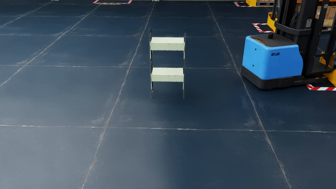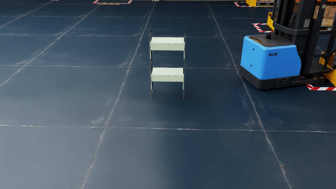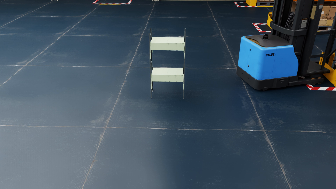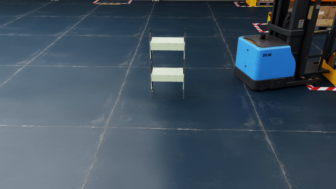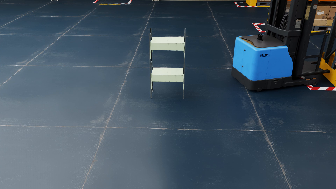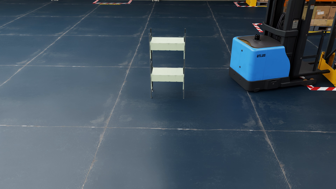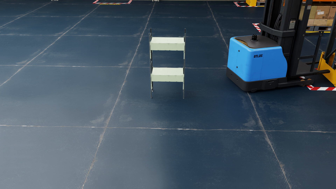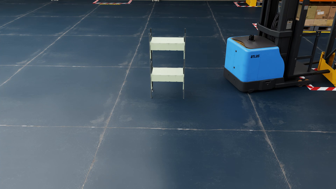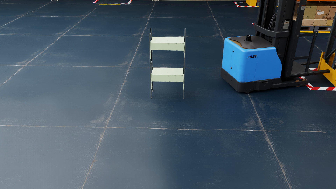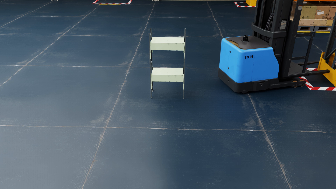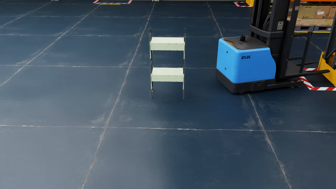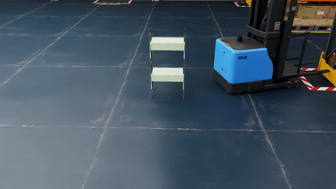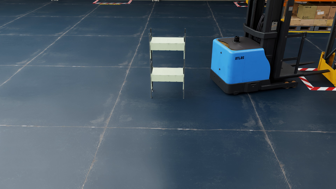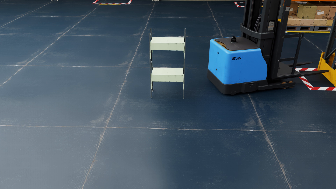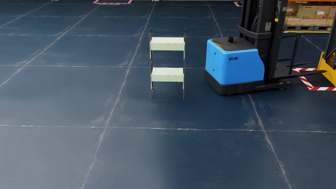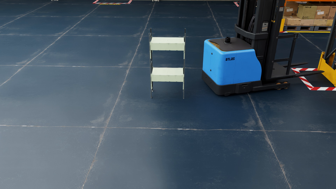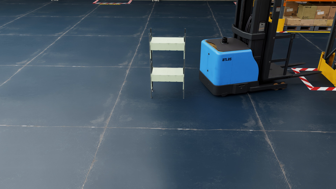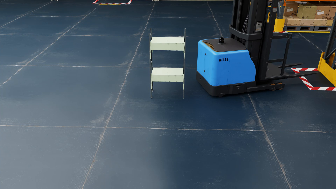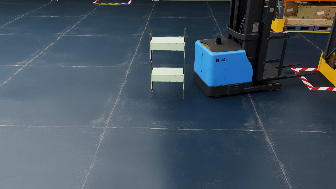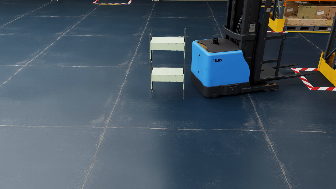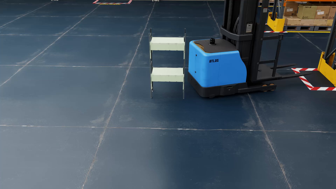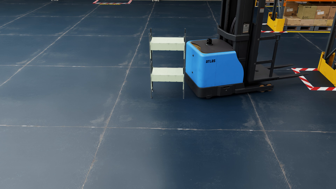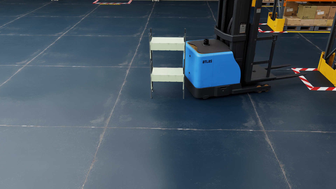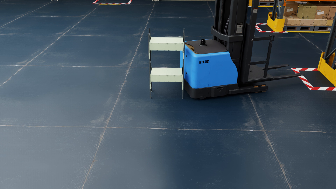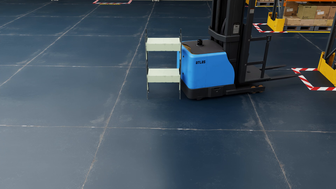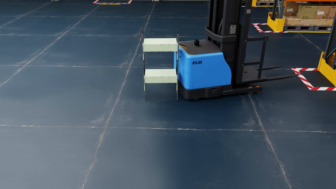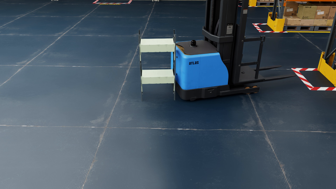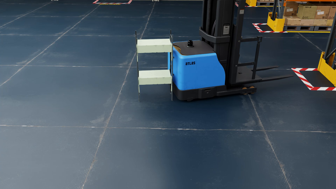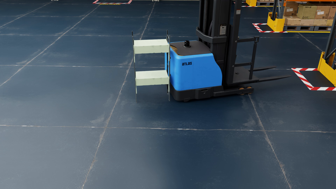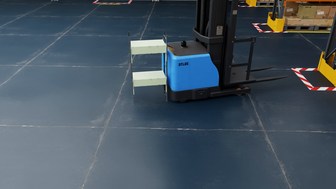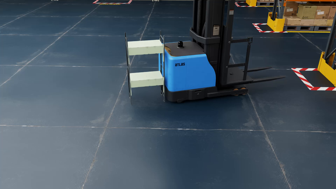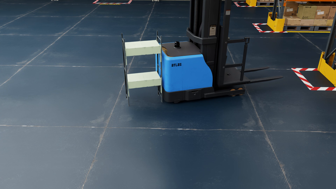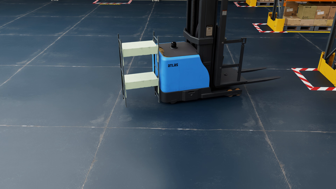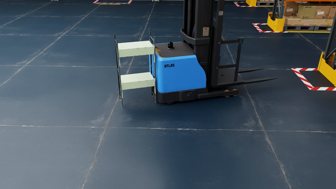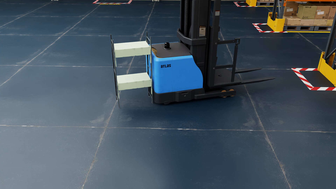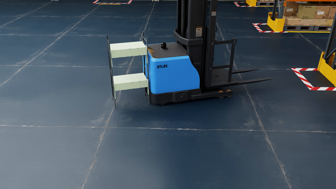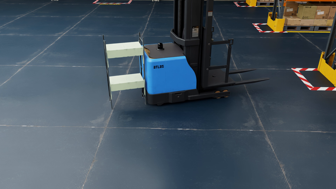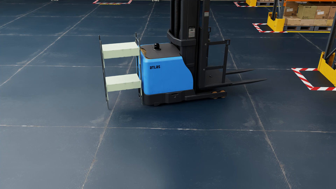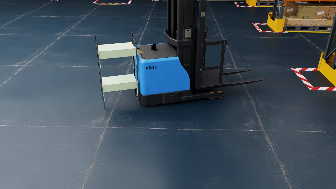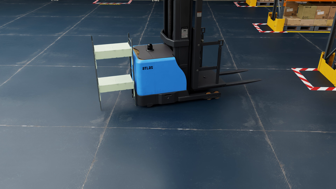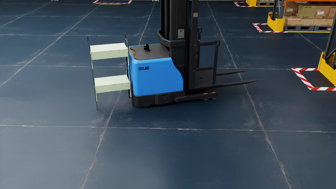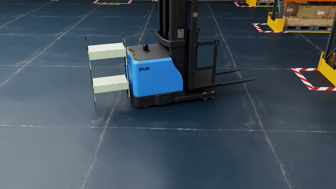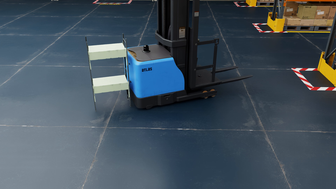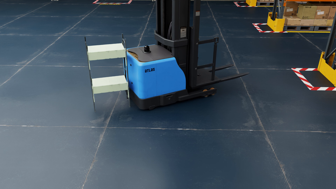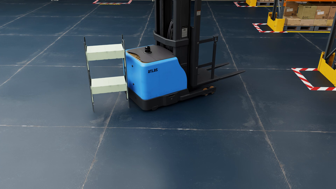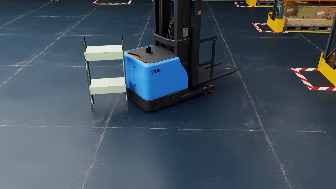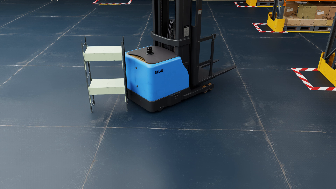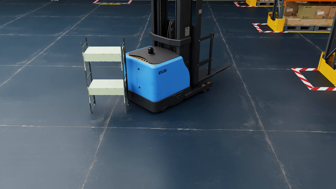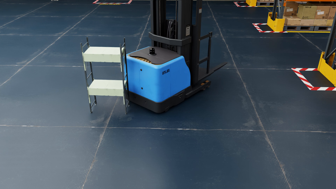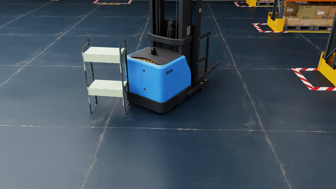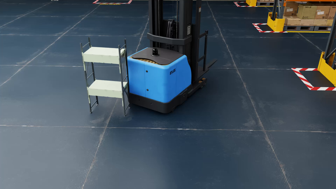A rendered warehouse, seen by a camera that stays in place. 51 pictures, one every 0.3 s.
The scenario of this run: A forklift runs into an object in its way.
